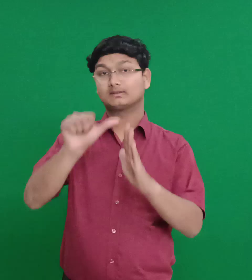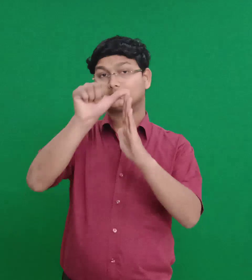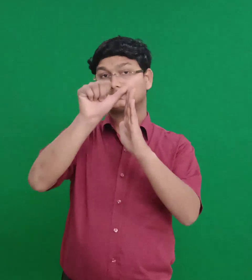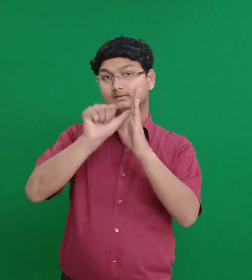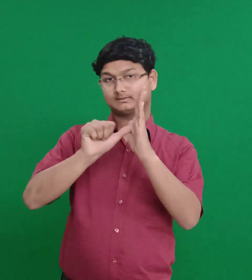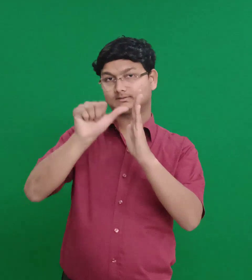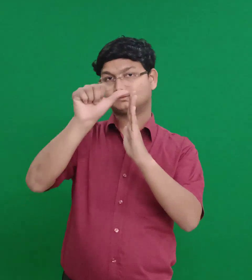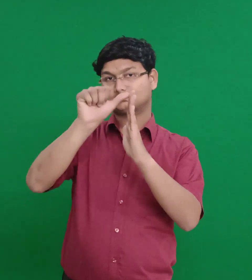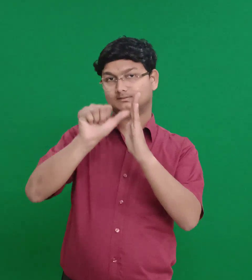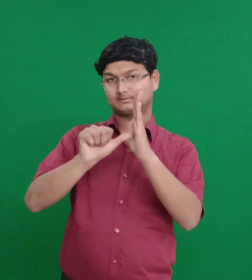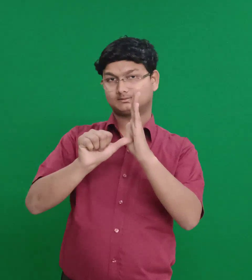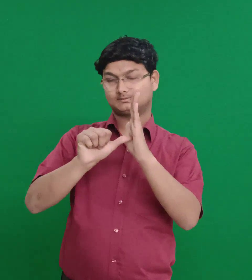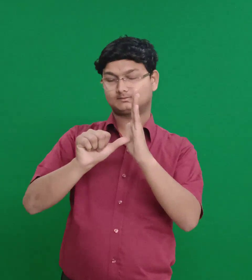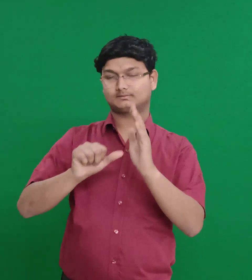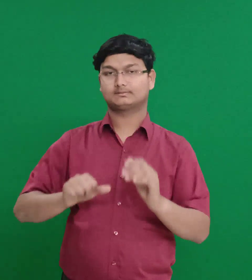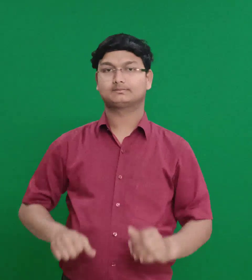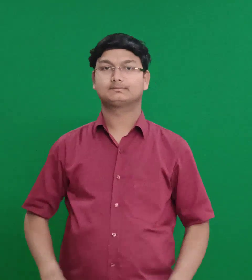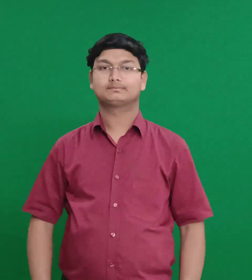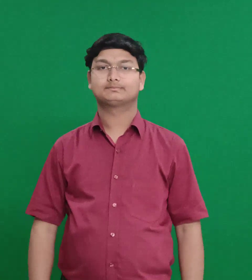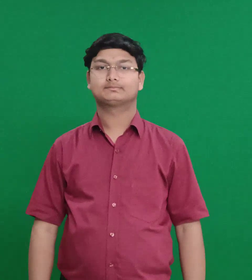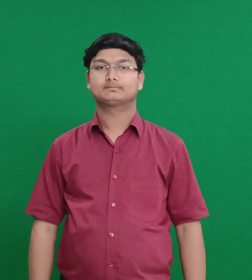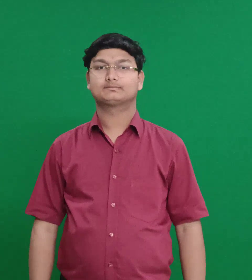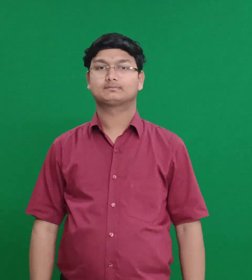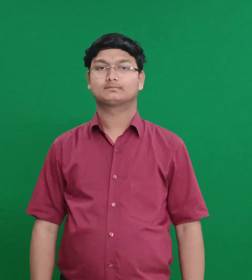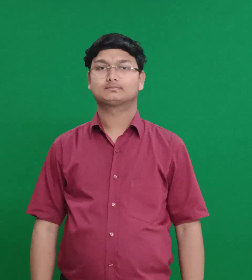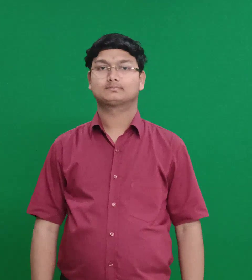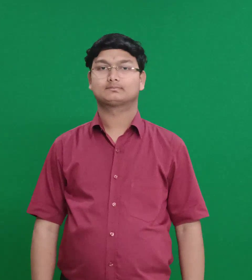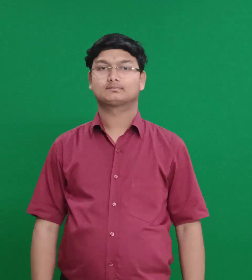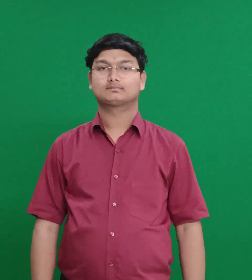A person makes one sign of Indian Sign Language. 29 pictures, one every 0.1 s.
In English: zadok
